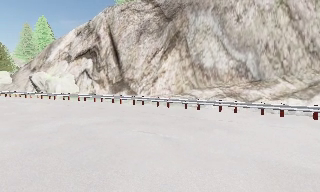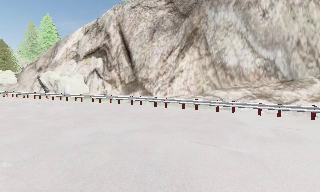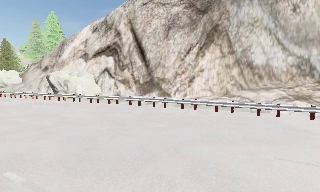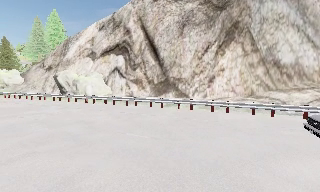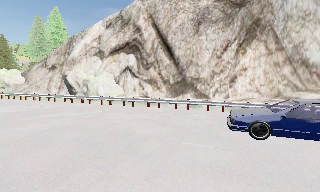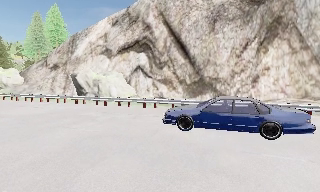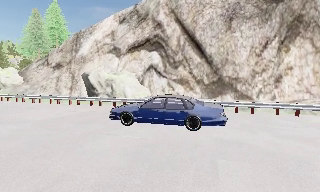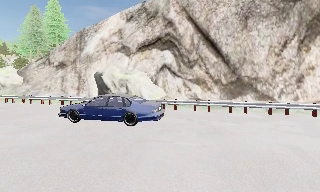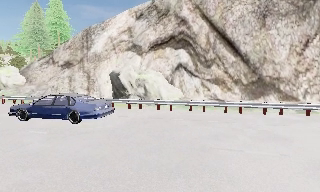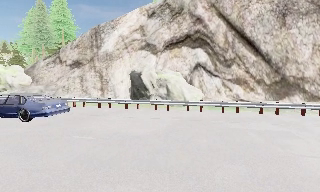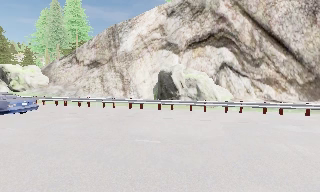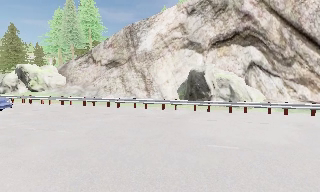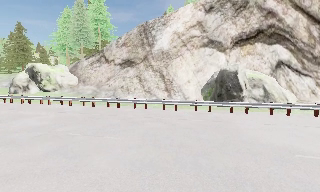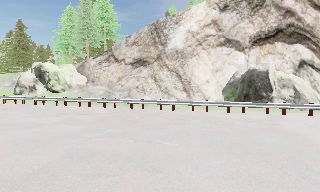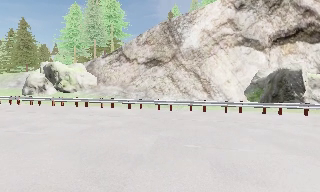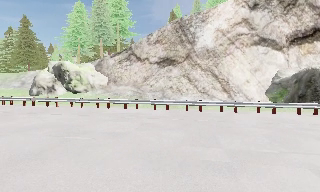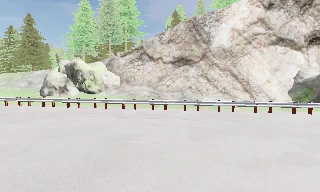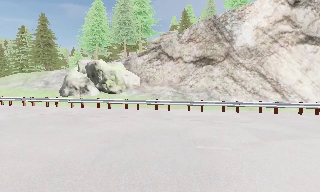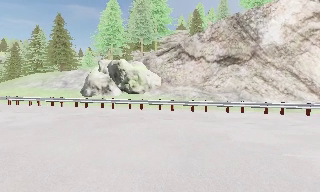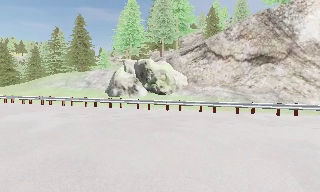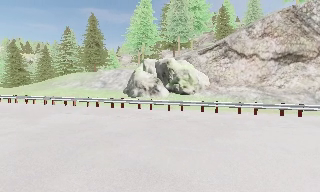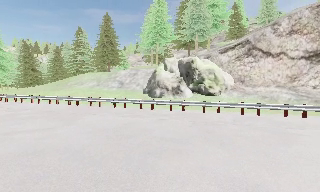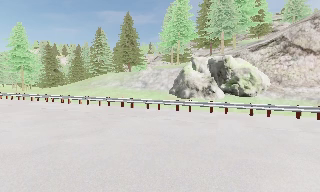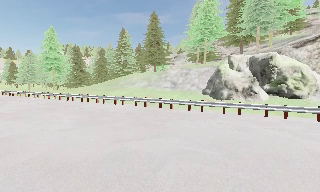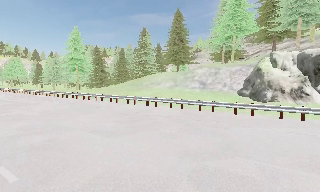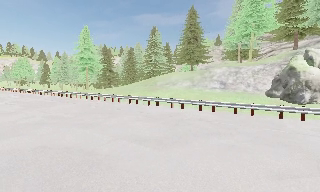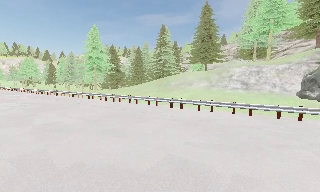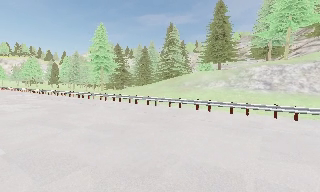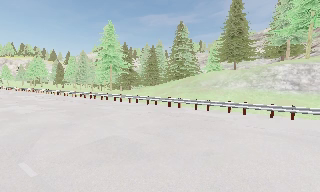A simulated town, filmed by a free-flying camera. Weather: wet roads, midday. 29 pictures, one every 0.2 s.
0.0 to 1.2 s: The camera travels to its left and forward, about 14 m, so close, fixed things drift to the right.
1.2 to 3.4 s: The camera travels to its left, about 25 m, so close, fixed things drift to the right.
3.4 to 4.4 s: The camera pans to its left, which is counterclockwise from overhead, by about 10 degrees. It travels to its left, about 11 m, so close, fixed things drift to the right.
4.4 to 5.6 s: The camera pans to its left, which is counterclockwise from overhead, by about 15 degrees. It travels to its left and forward, about 12 m, so close, fixed things drift to the right.
The film runs forward here.
